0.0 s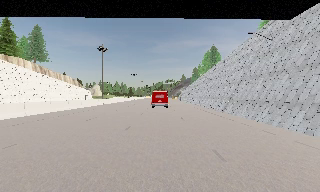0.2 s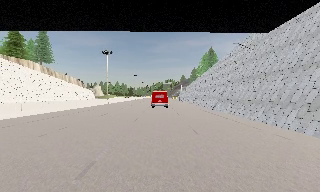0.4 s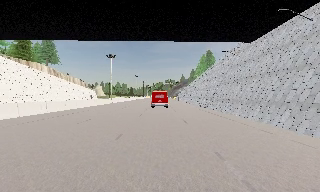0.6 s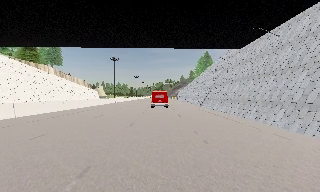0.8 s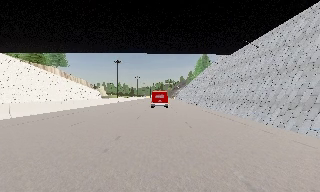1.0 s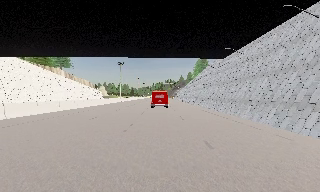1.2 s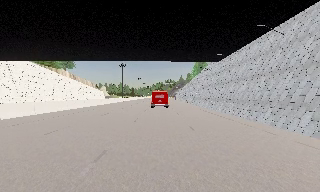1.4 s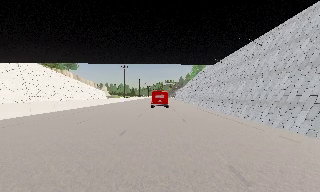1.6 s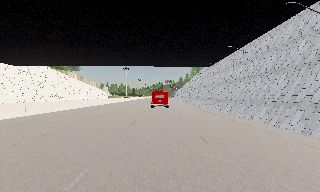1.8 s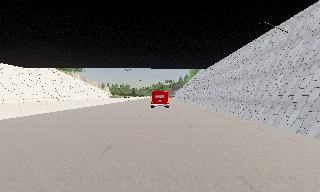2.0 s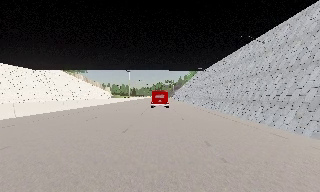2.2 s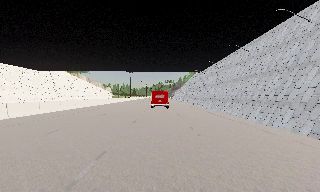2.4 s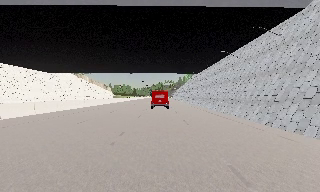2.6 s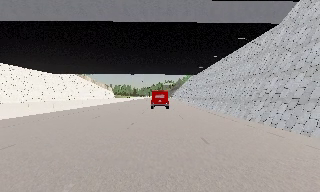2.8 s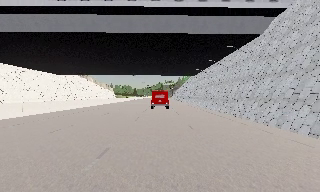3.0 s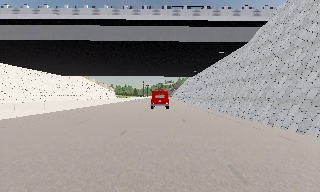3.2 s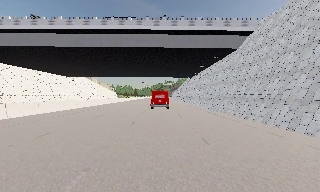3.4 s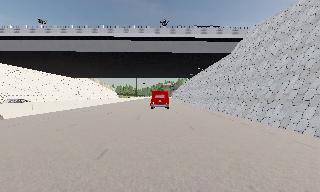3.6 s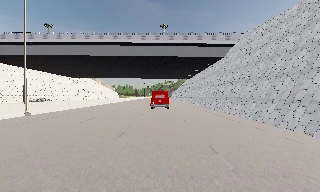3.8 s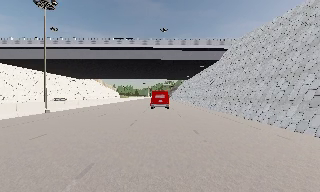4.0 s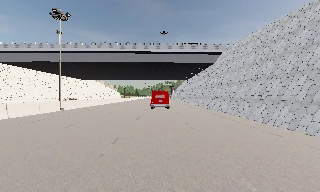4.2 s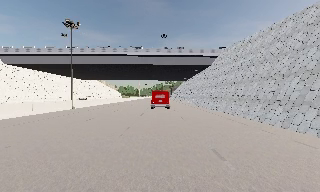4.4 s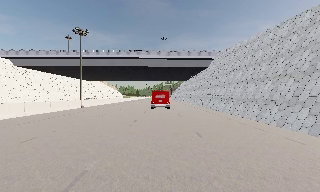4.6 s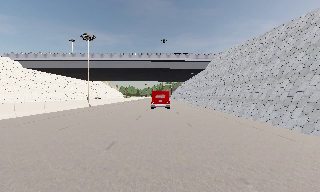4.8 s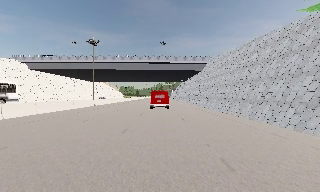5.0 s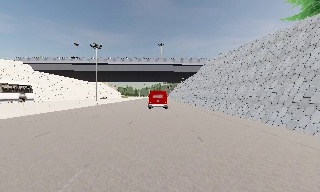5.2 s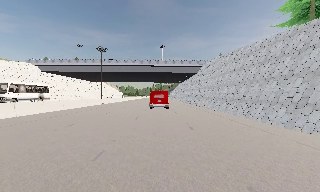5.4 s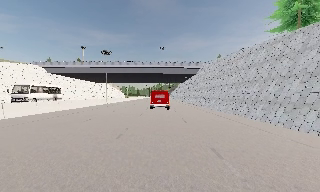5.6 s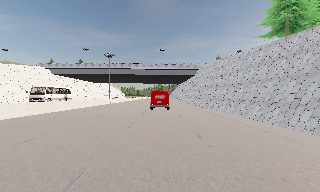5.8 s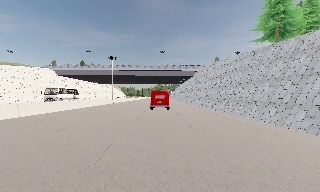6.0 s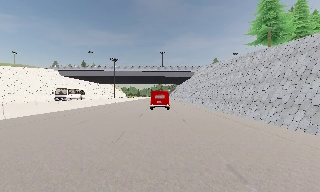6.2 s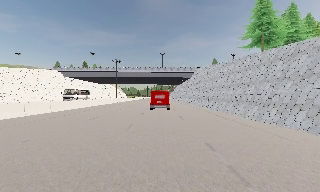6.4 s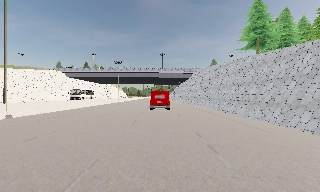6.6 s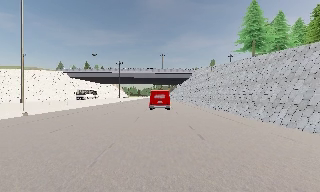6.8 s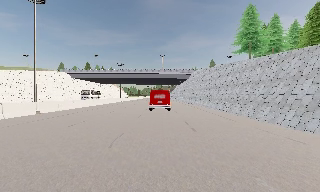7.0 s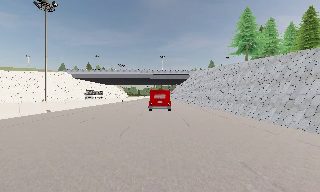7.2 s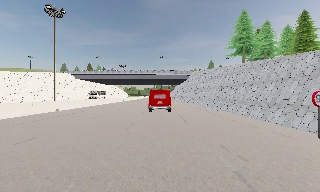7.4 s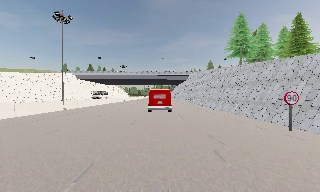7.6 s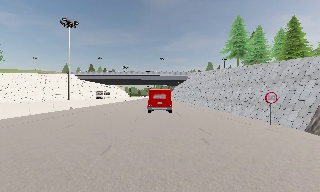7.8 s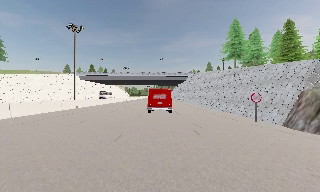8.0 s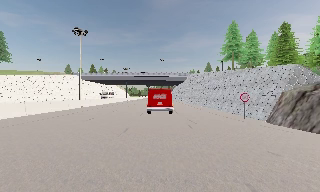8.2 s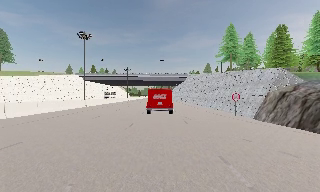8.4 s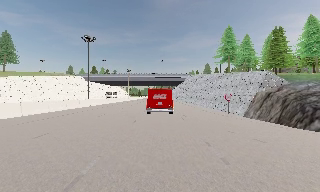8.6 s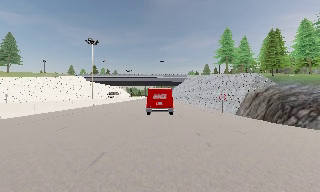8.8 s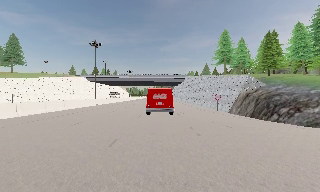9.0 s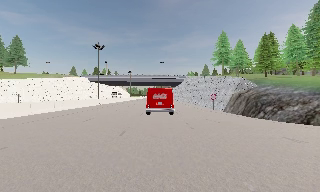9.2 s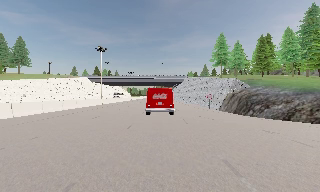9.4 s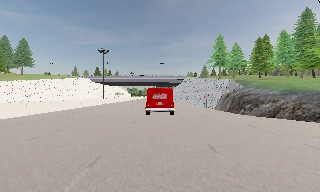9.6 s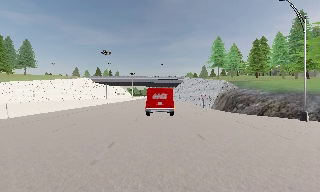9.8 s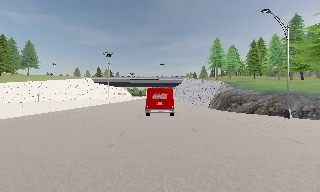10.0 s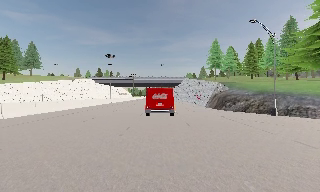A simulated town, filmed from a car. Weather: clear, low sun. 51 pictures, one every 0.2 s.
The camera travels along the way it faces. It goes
backward.
0.0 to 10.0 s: The camera travels backward, about 110 m, so what stands in front gets smaller. It loses speed.
The film runs backward here.
